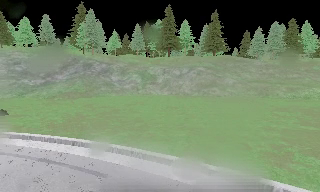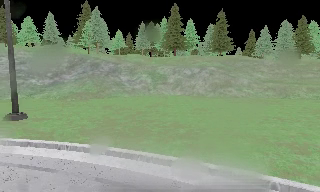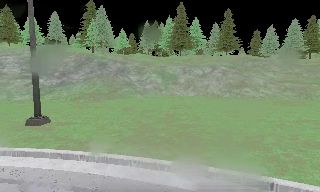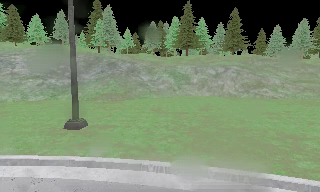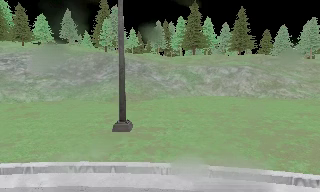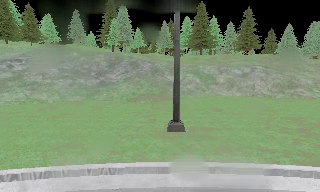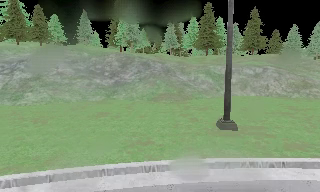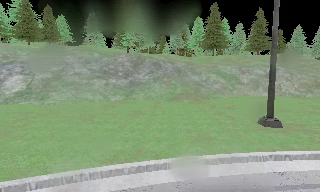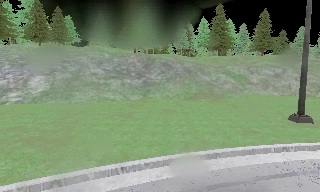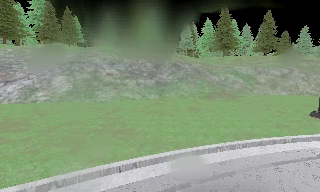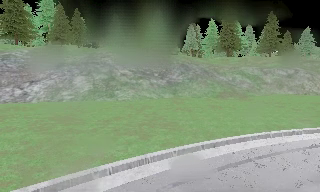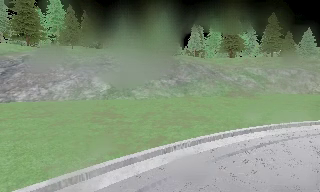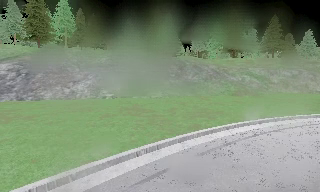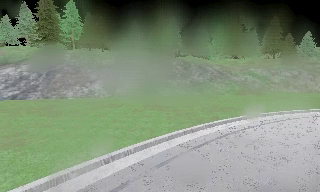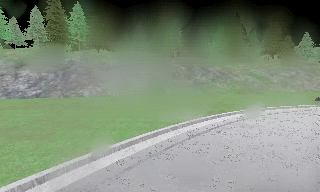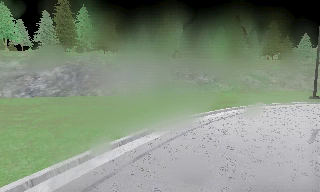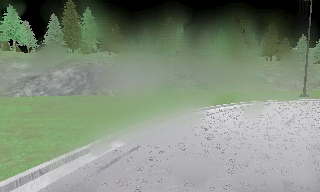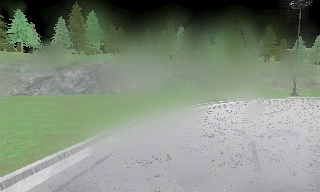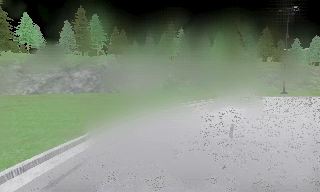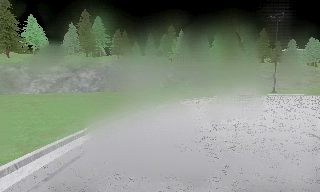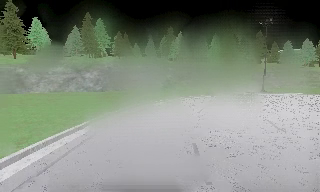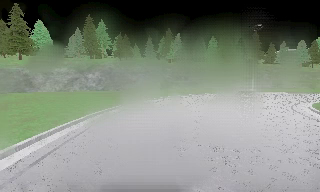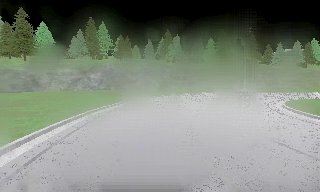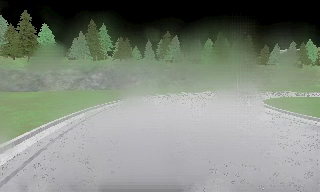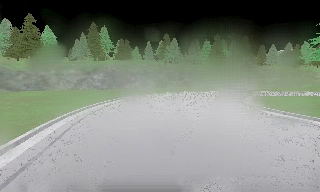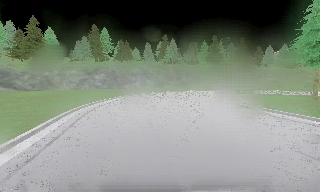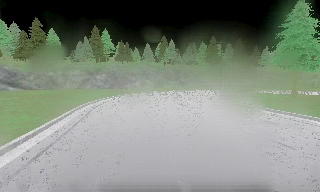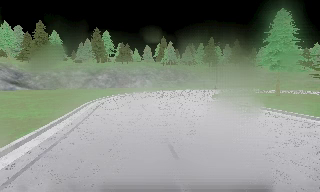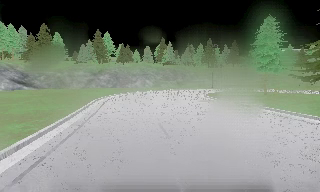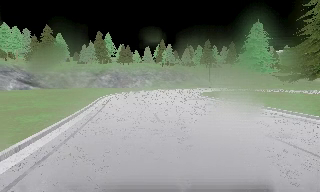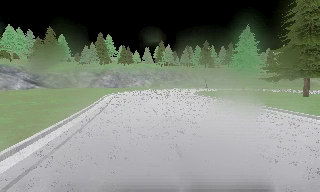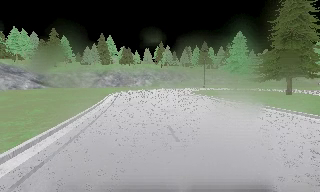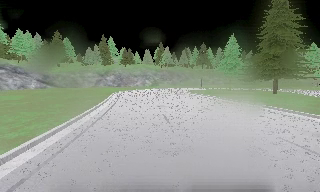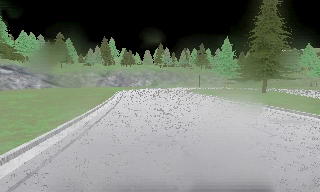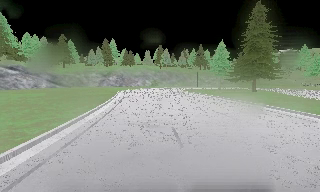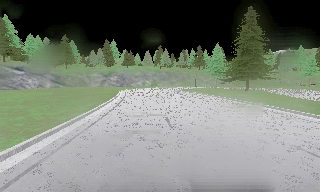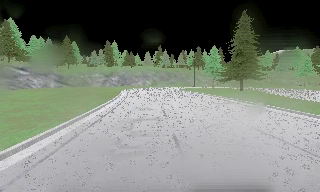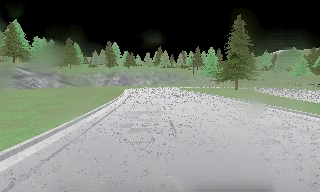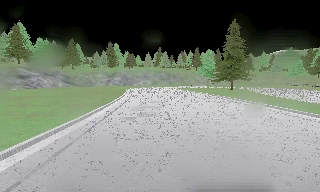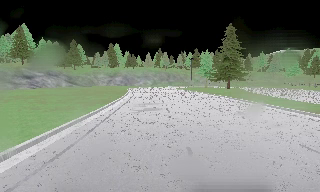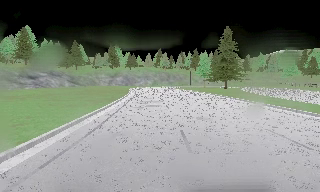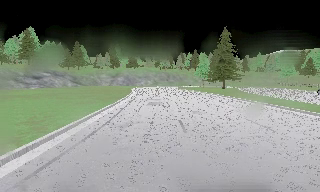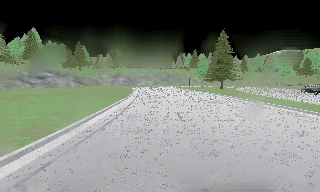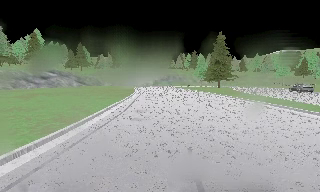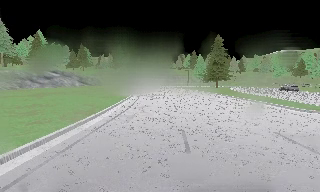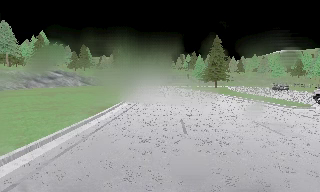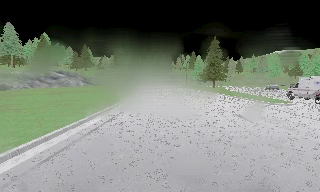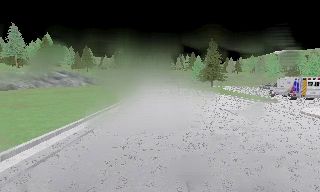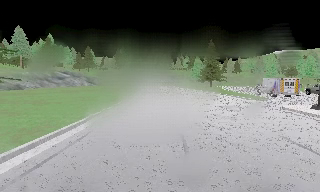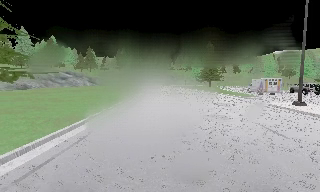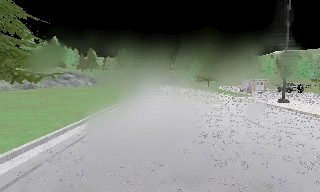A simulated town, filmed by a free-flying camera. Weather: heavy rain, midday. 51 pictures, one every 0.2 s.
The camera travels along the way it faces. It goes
backward.
0.0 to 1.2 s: The camera travels to its left, about 11 m, so close, fixed things drift to the right.
1.2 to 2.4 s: The camera travels to its left and backward, about 12 m, so close, fixed things drift to the right.
2.4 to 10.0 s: The camera travels backward, about 75 m, so what stands in front gets smaller.
The film runs forward here.
